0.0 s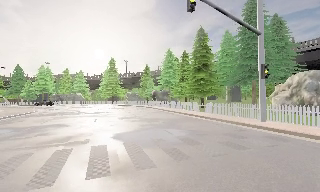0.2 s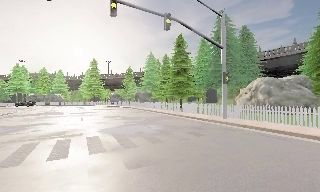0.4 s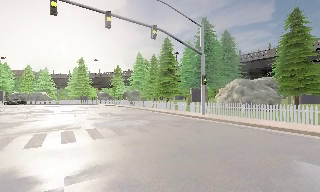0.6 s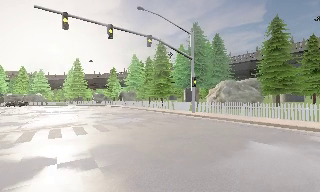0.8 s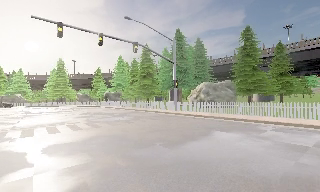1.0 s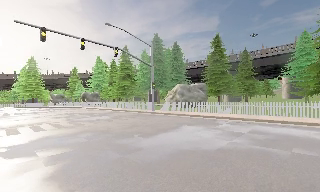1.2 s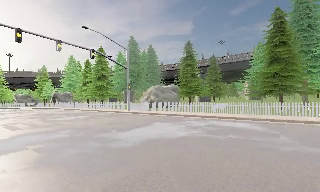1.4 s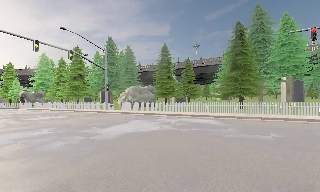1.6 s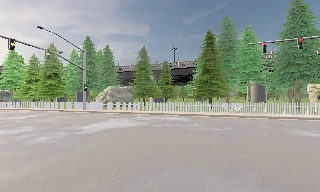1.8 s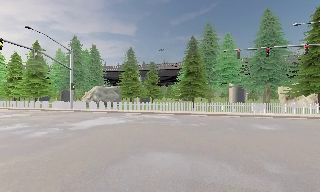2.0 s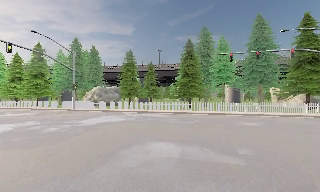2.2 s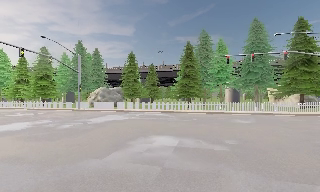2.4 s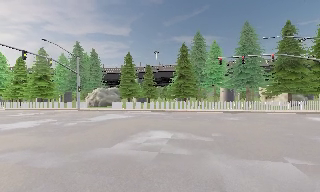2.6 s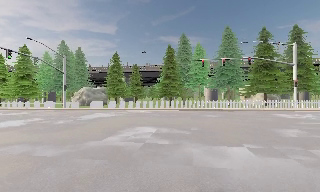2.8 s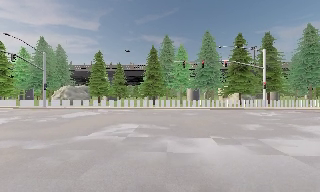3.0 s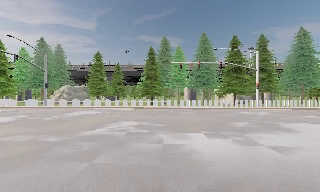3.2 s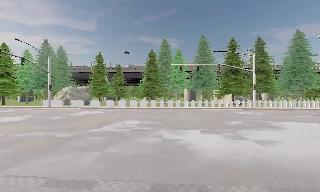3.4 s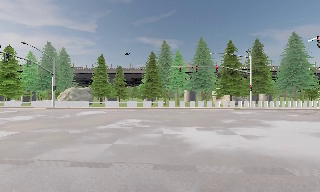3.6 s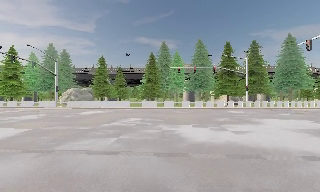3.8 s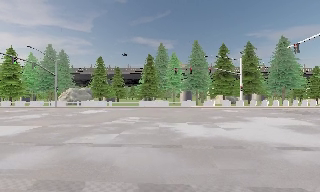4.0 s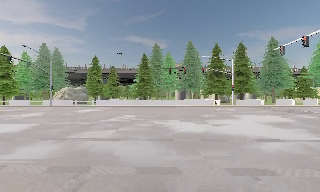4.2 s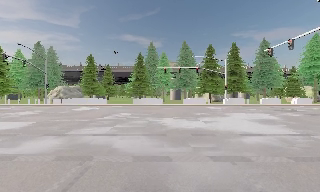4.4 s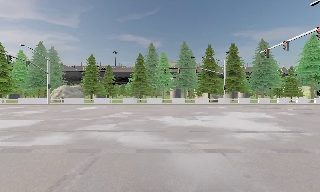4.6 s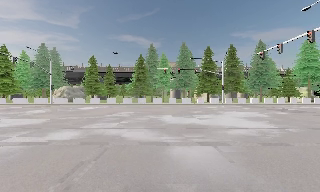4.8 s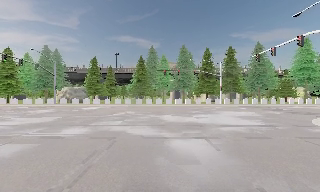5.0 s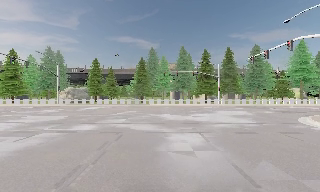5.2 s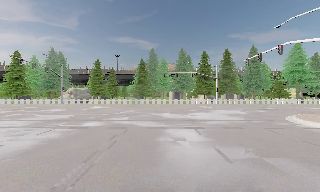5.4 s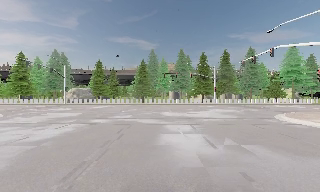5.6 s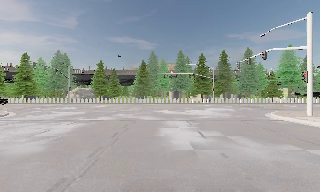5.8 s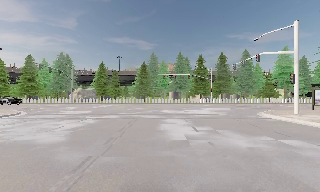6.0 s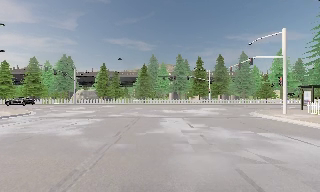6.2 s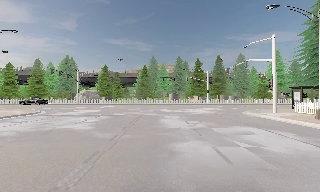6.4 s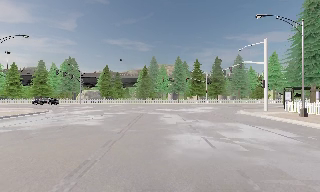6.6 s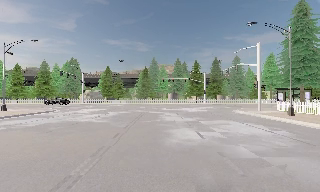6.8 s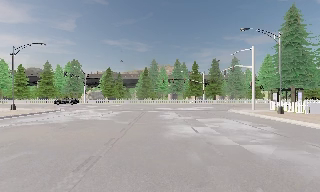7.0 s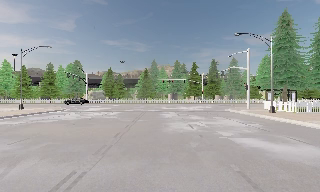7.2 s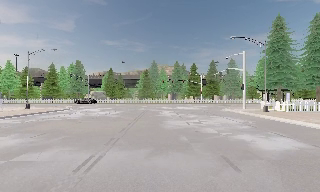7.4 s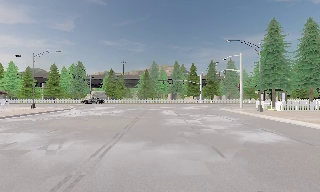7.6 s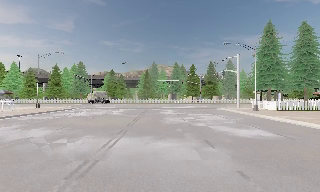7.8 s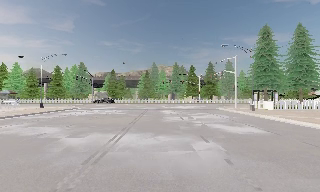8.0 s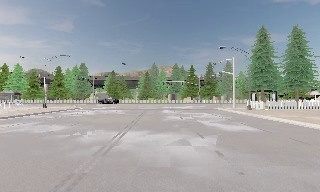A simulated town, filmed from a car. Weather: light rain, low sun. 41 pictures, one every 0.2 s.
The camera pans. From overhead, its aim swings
clockwise.
The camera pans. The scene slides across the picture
to the left.
0.0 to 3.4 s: The scene slides to the left, as the camera pans about 65 degrees to its right. It travels backward, about 20 m. It loses speed.
3.4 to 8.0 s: The camera travels backward, about 20 m, so what stands in front gets smaller.
The film runs backward here.
